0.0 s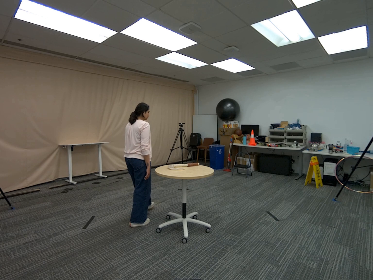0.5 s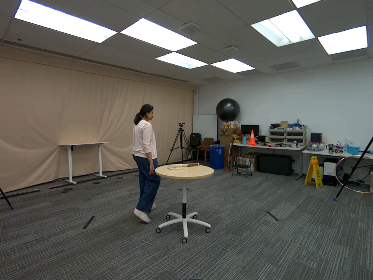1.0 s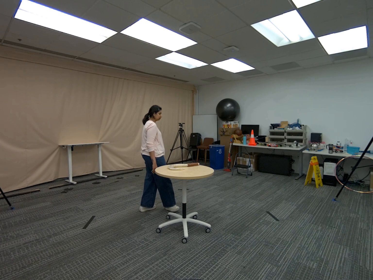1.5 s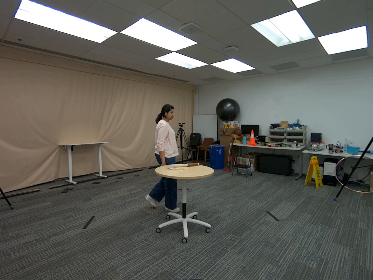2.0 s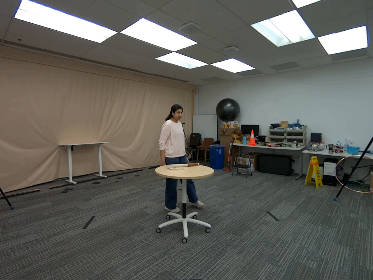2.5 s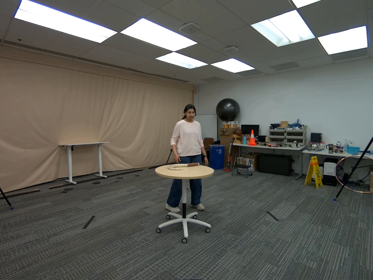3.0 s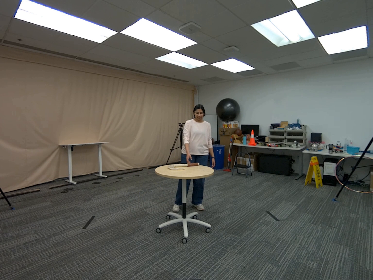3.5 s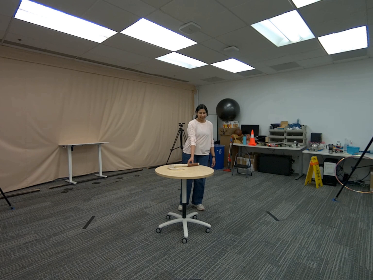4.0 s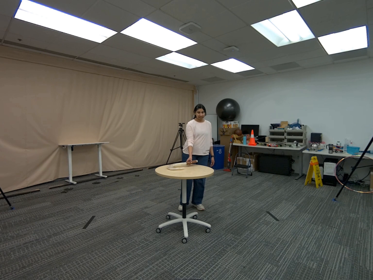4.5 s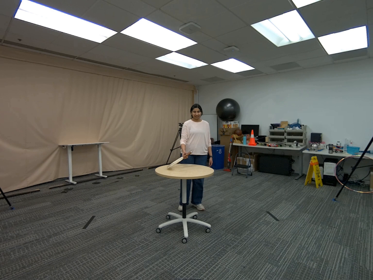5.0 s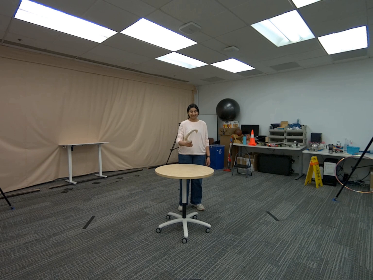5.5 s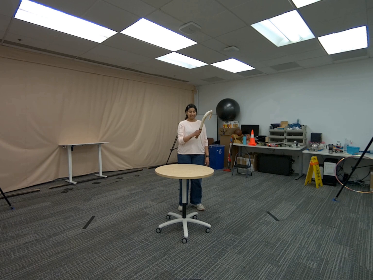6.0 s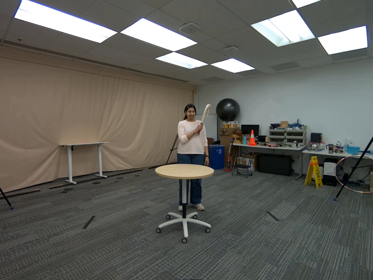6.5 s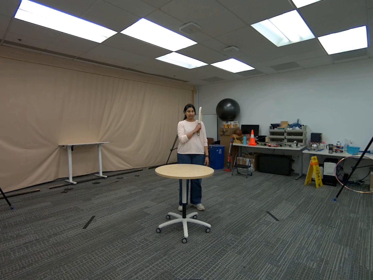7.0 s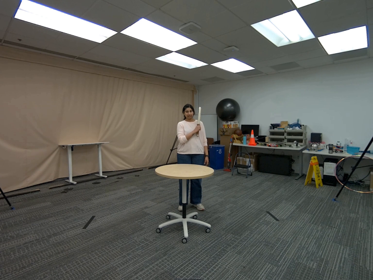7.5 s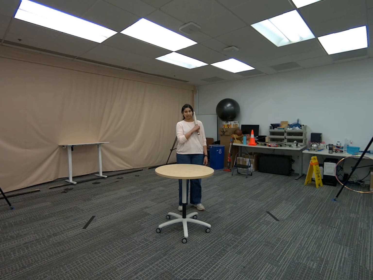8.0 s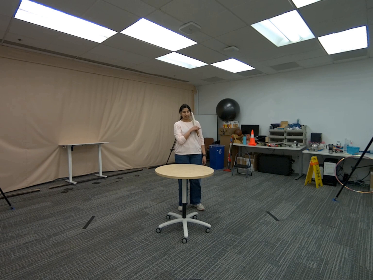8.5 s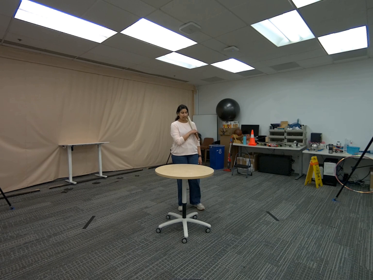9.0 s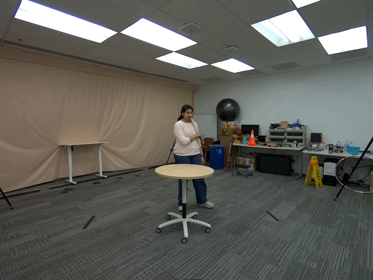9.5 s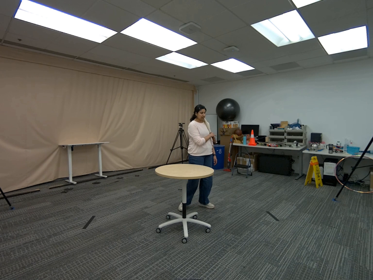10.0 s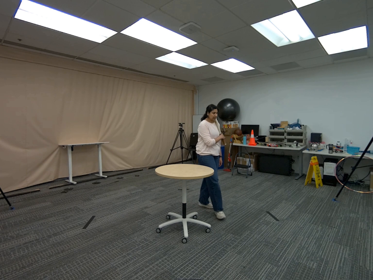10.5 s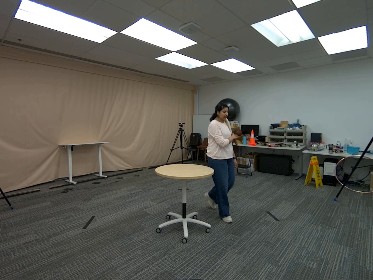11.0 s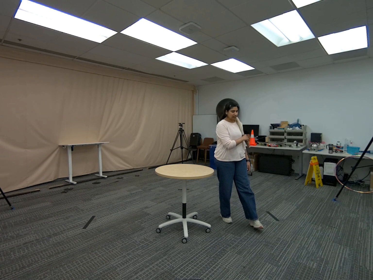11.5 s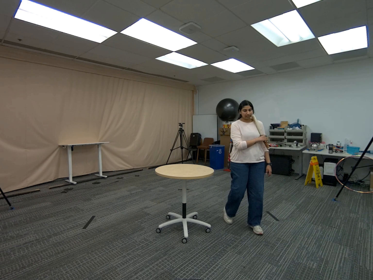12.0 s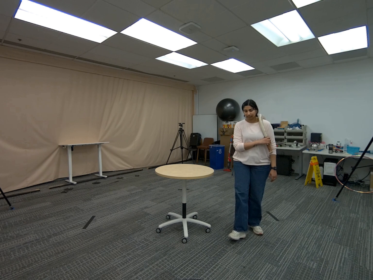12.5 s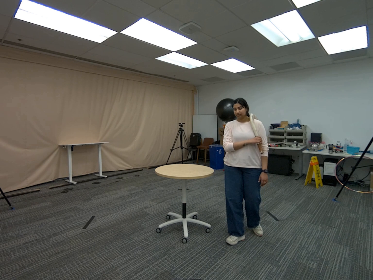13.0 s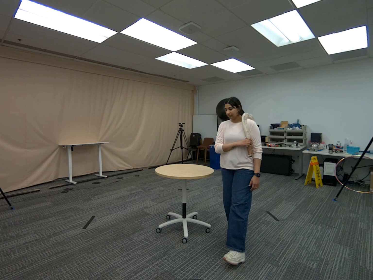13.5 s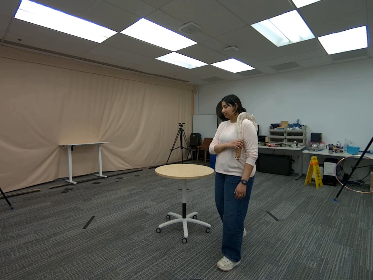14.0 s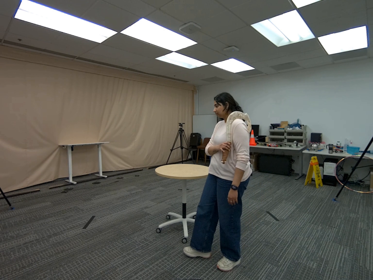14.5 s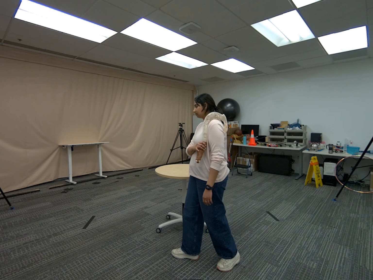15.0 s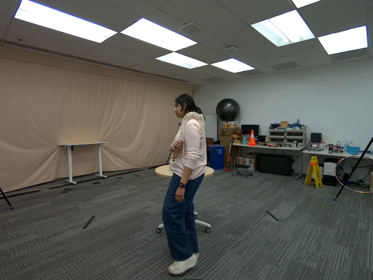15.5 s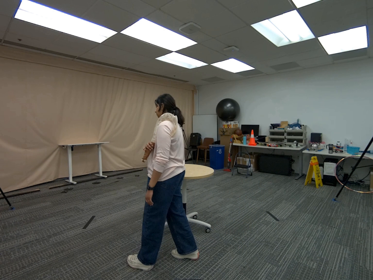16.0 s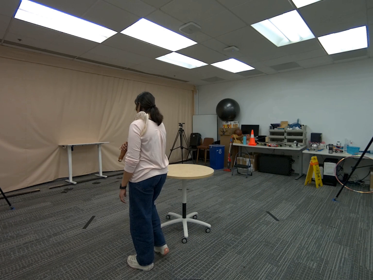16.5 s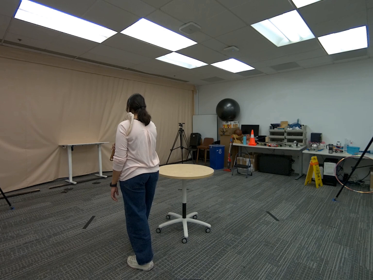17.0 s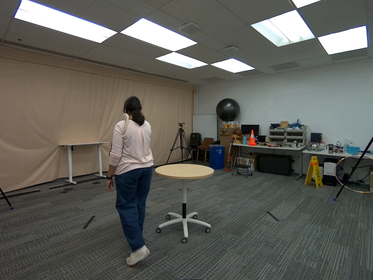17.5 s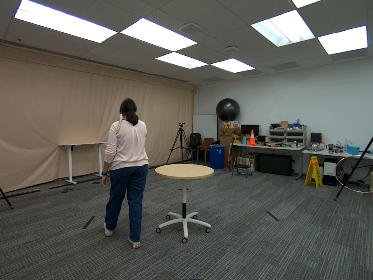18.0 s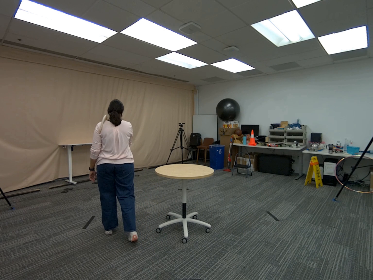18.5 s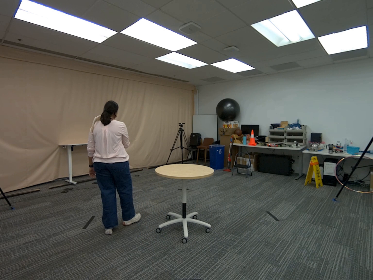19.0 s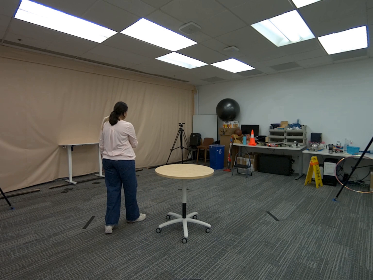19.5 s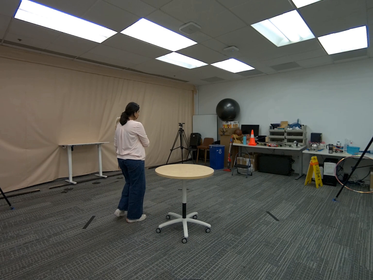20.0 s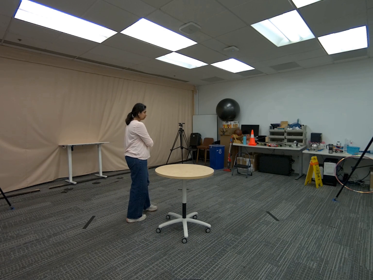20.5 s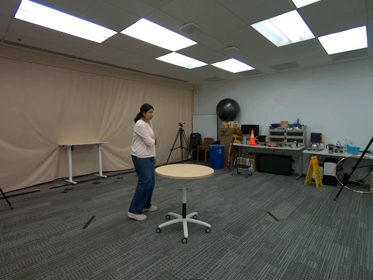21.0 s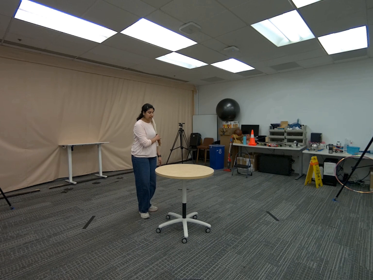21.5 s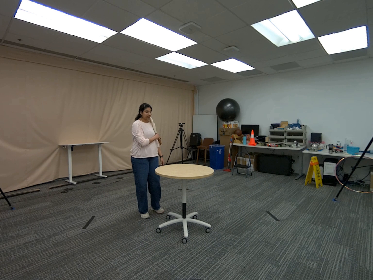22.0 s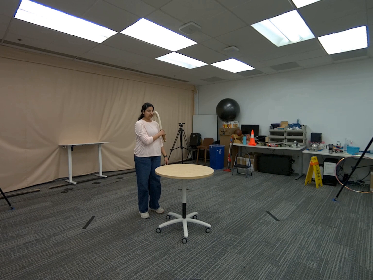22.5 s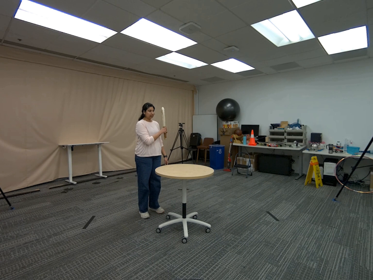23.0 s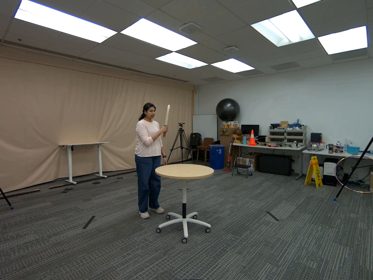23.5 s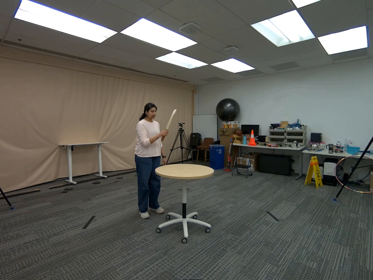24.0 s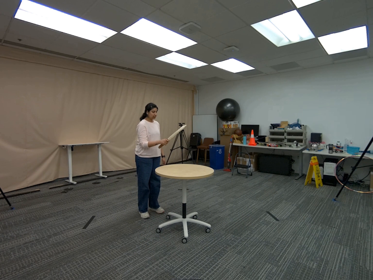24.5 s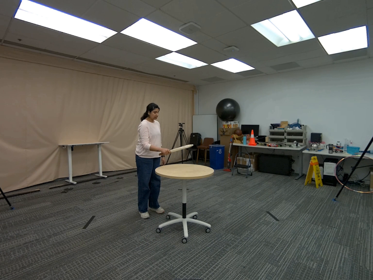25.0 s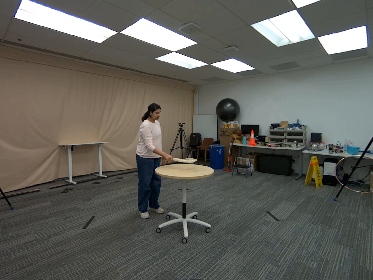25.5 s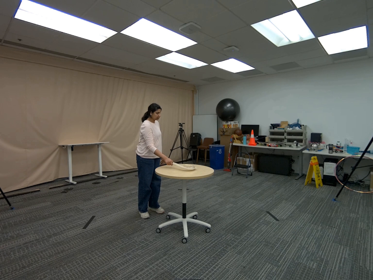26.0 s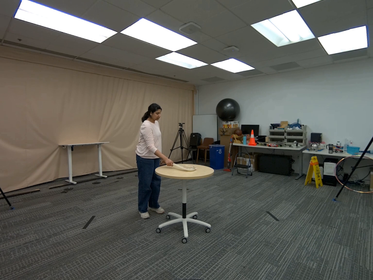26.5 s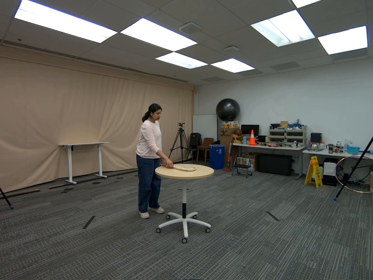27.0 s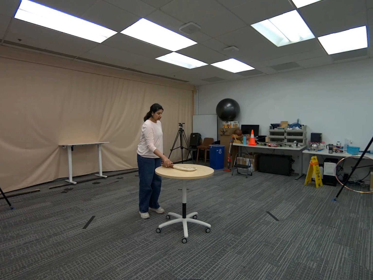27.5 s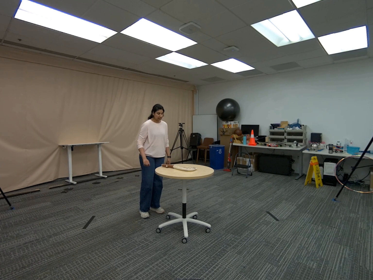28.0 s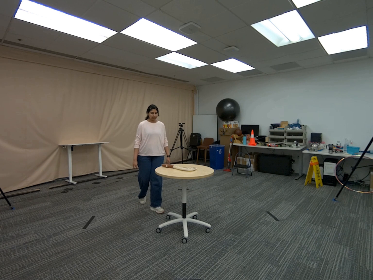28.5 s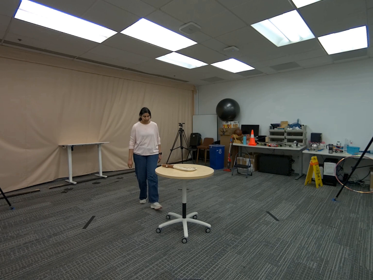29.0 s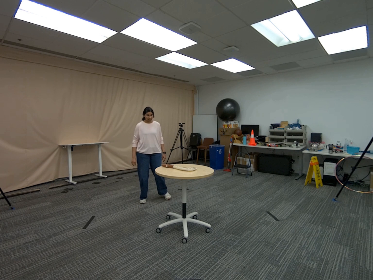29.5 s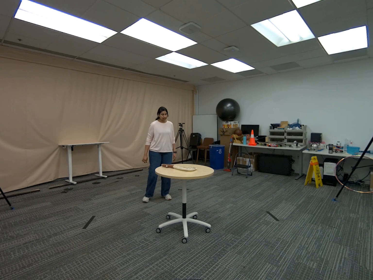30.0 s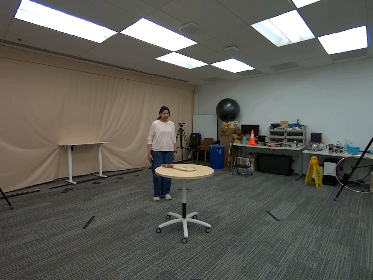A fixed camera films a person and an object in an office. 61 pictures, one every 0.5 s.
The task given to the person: Walk toward the round table where the Big Fish Hook is resting. Pick up the hook from the round table and position the curved section over your shoulder, allowing it to rest on your shoulder while you hold it with one hand. Walk around the round table one full lap. Remove the hook from your shoulder and place it on the table.
